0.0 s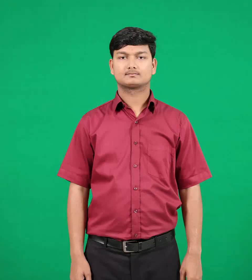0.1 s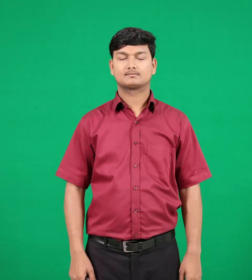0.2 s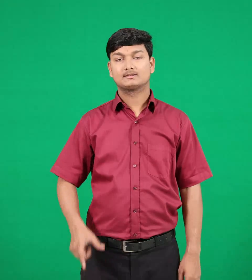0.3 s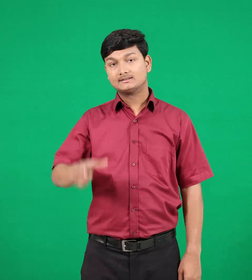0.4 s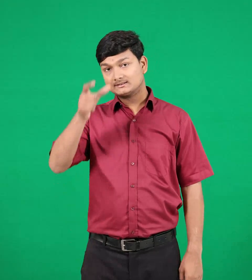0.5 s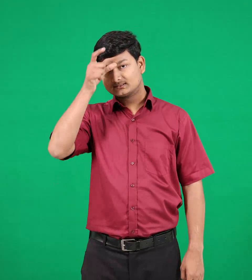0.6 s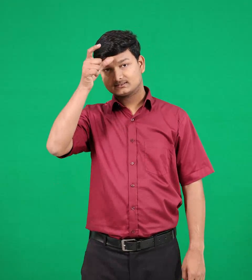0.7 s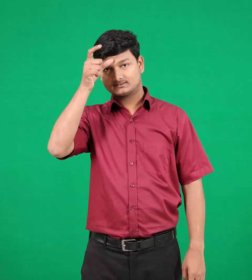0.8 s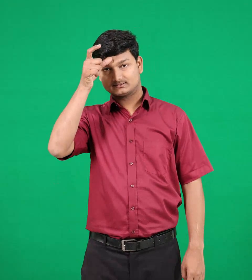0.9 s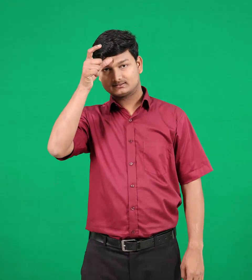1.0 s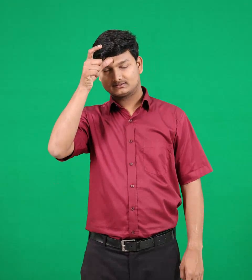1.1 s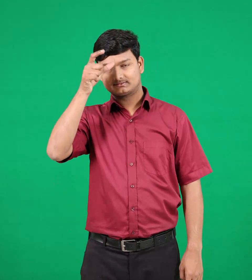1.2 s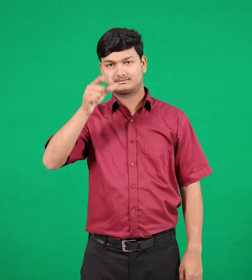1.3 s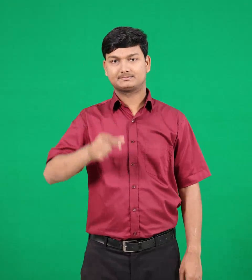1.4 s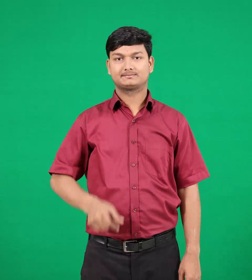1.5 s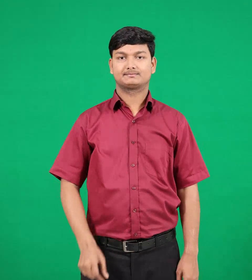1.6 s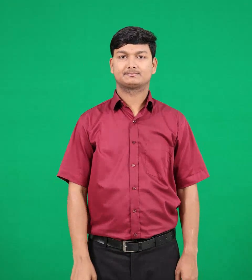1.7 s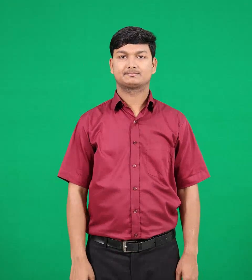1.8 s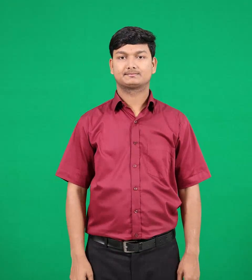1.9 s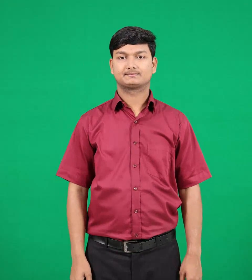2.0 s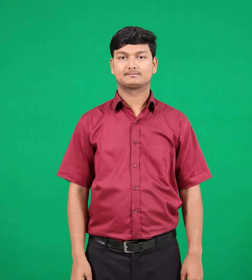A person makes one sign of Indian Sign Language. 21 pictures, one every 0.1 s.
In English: turkey
